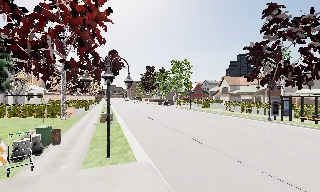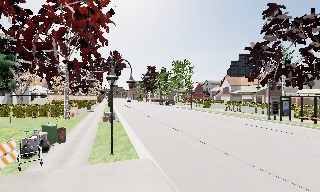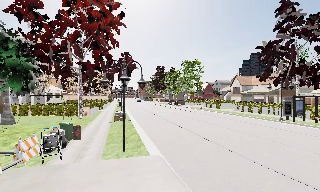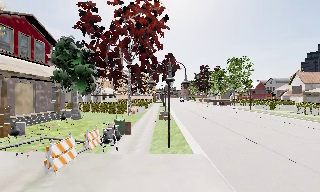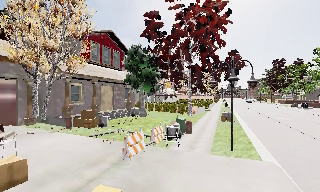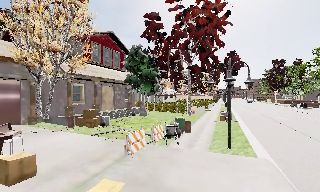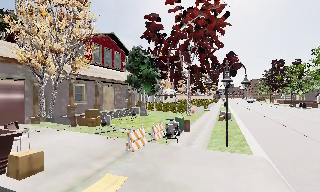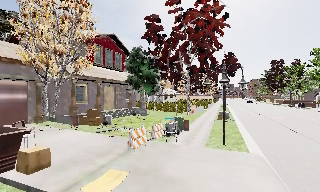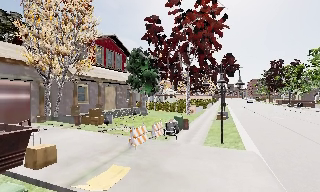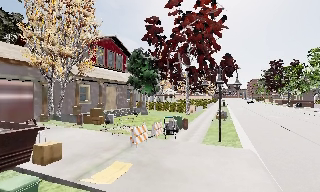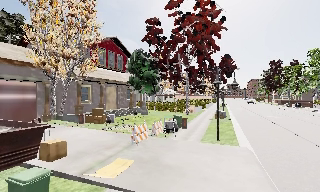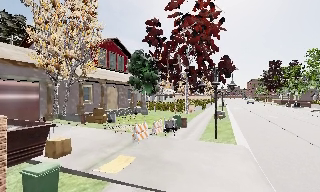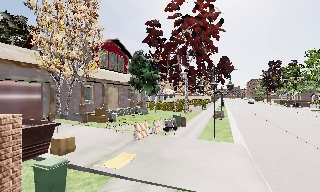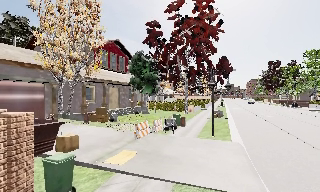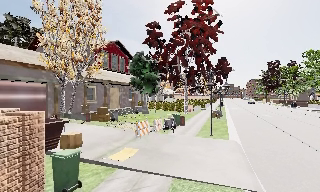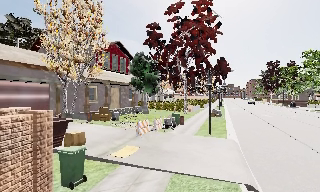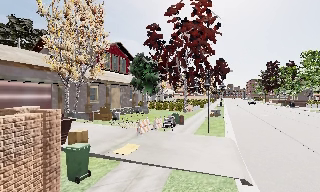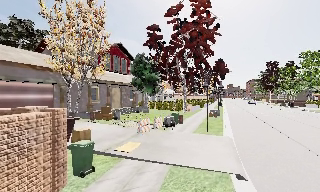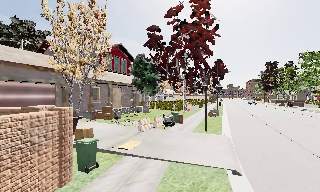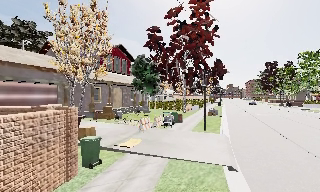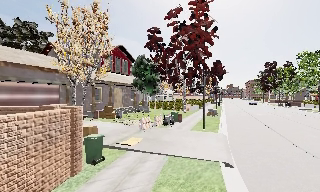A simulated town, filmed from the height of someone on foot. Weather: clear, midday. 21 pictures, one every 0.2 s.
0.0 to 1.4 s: The camera swings to its left by about 40 degrees, and the scene slides to the right. It travels backward, about 2 m.
1.4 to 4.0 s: The camera travels backward, about 4 m, so what stands in front gets smaller.
The film runs backward here.
